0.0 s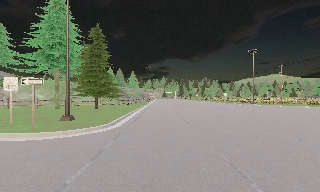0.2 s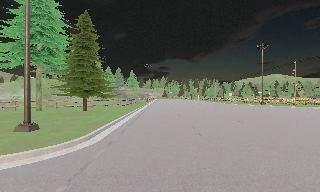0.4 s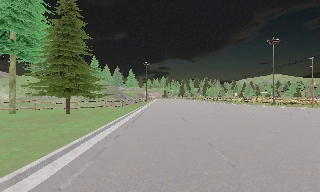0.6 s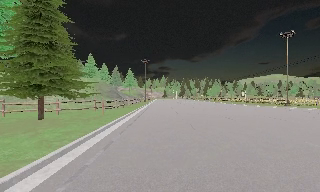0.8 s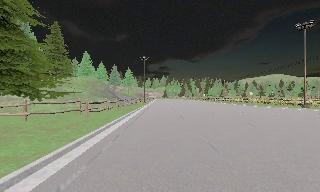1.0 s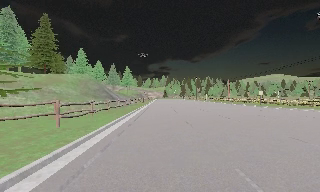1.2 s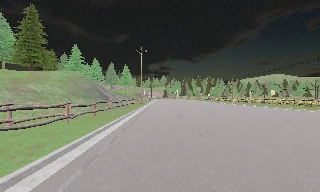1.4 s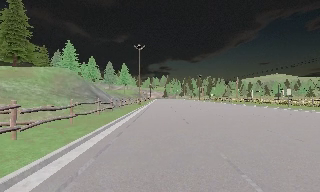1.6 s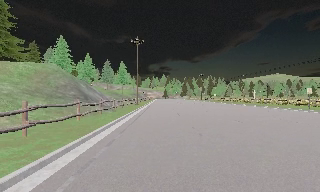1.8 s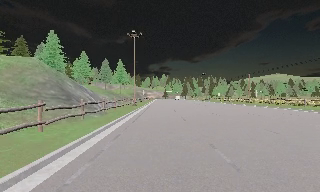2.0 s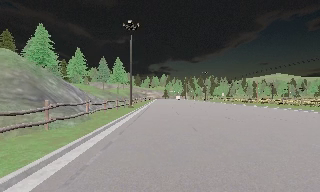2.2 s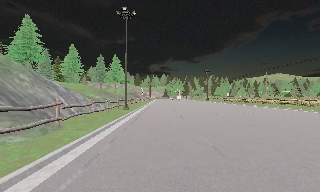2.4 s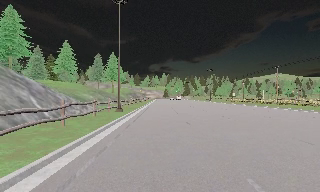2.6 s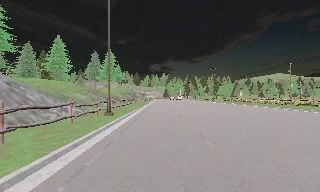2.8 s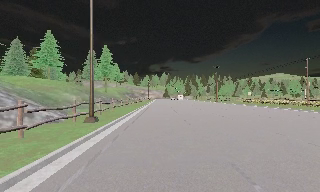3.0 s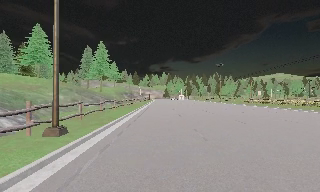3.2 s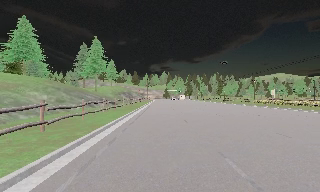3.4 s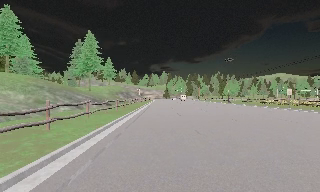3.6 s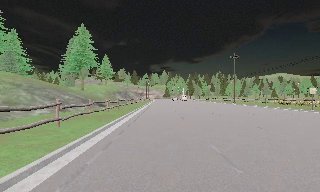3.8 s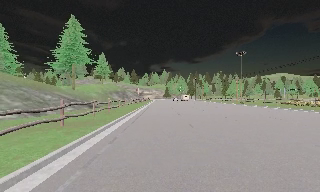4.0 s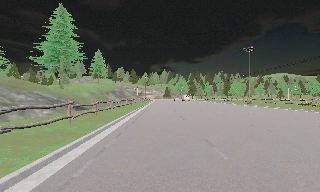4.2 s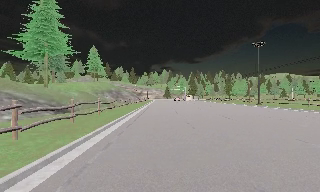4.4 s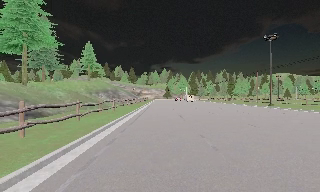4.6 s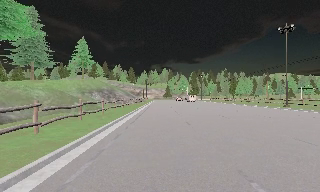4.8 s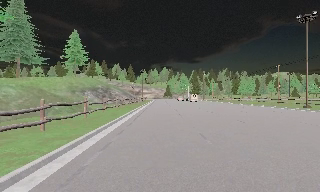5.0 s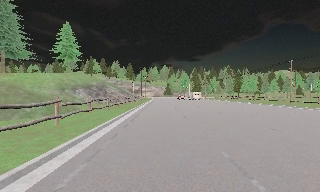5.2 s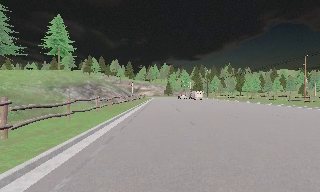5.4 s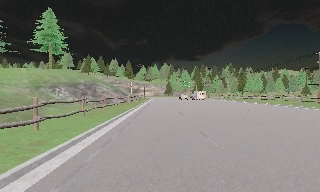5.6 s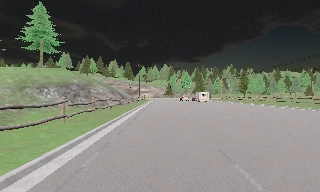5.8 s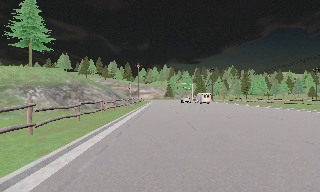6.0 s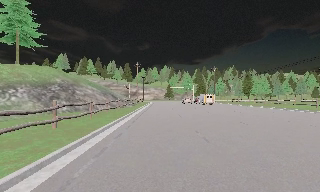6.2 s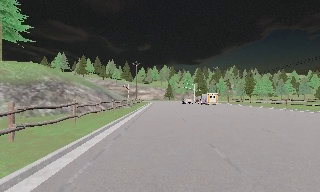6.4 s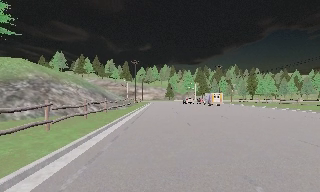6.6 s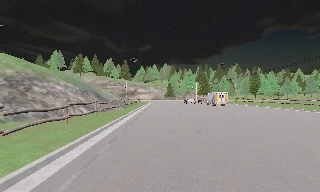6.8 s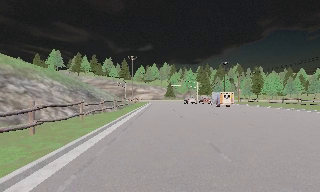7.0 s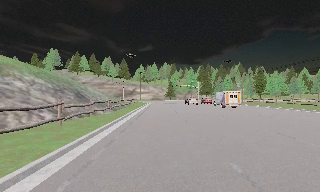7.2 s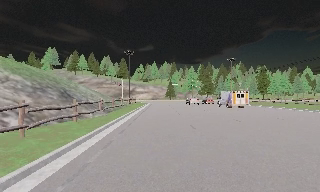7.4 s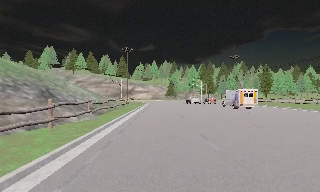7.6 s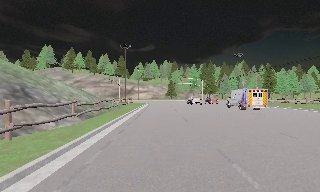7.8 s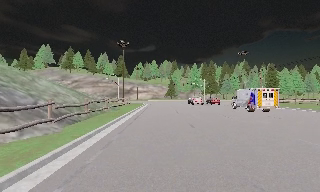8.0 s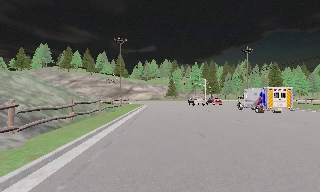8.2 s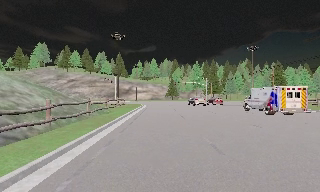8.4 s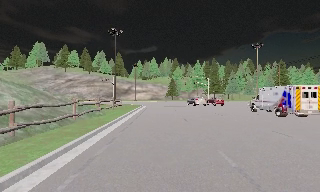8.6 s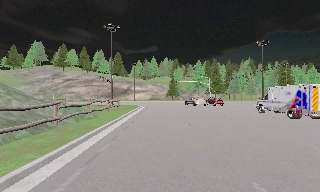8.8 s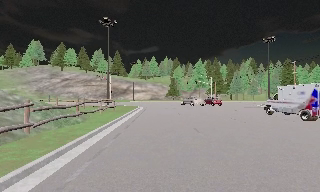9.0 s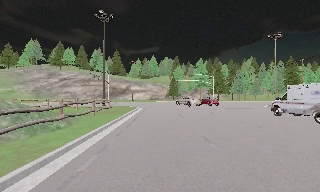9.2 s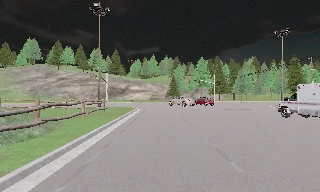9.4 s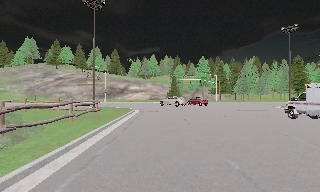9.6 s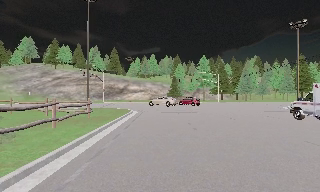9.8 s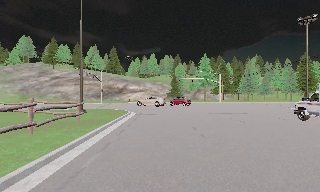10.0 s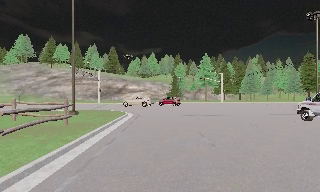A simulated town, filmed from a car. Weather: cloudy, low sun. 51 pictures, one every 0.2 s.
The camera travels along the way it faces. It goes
forward.
0.0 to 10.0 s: The camera travels forward, about 130 m, so what stands in front looms larger. It loses speed.
The film runs forward here.
